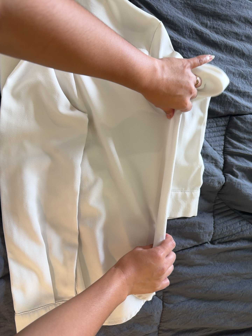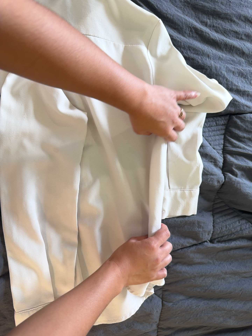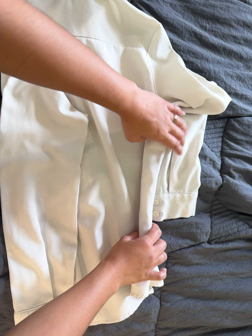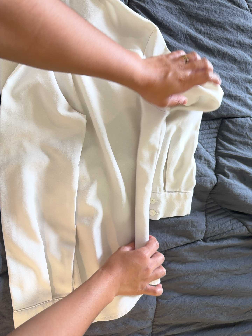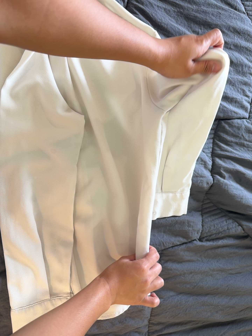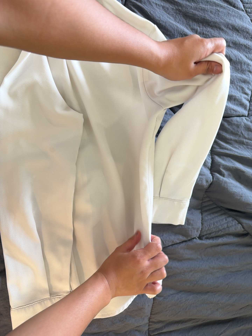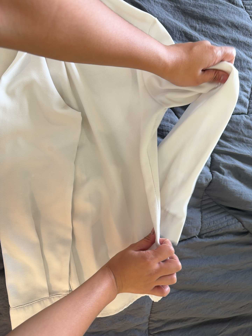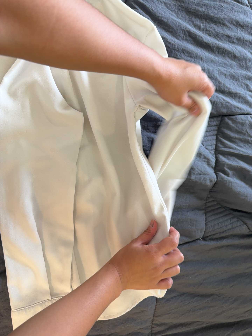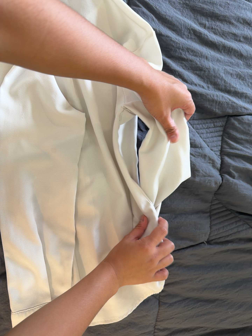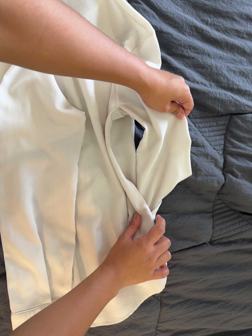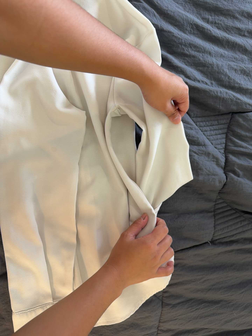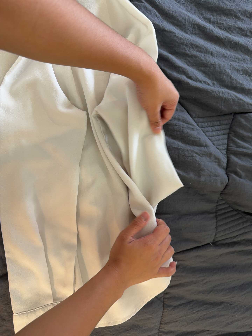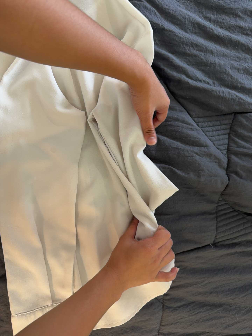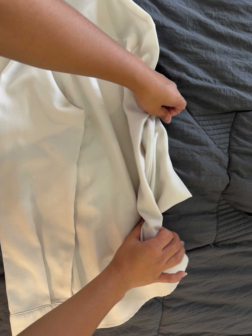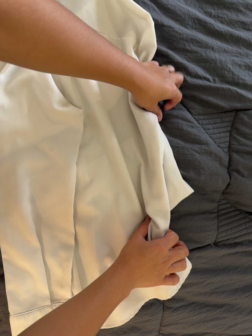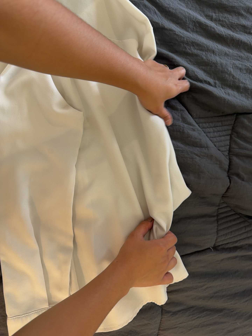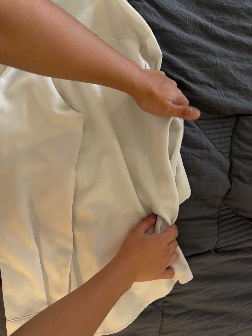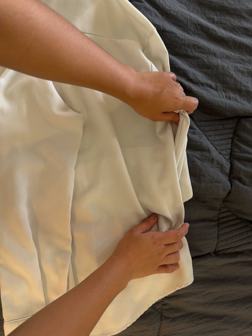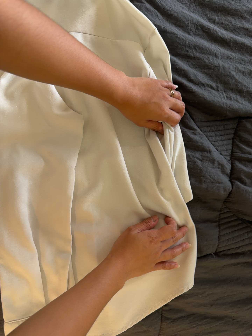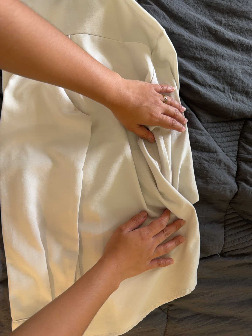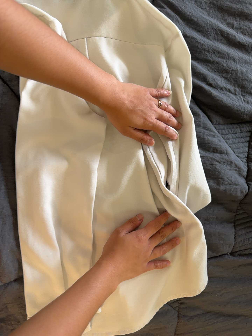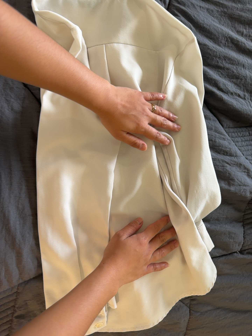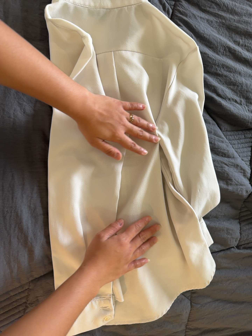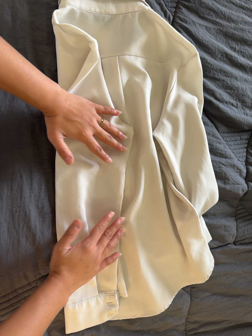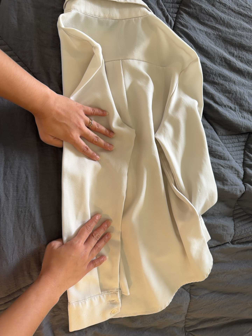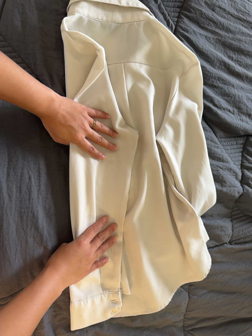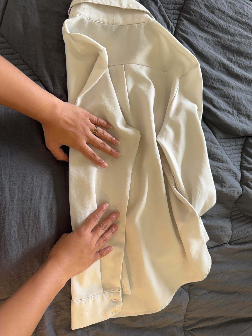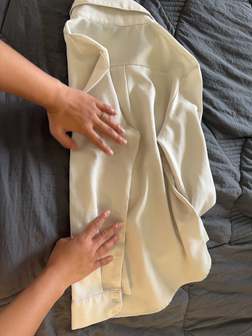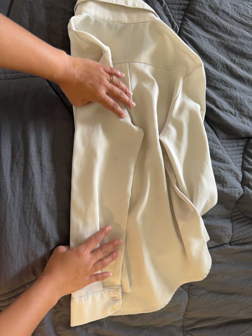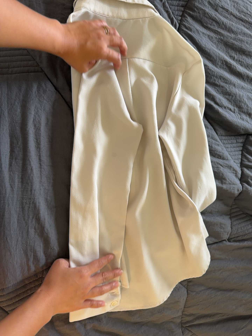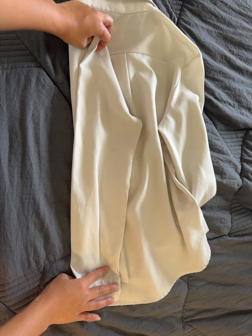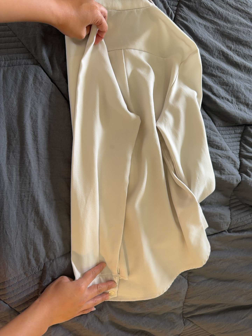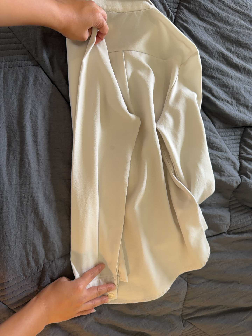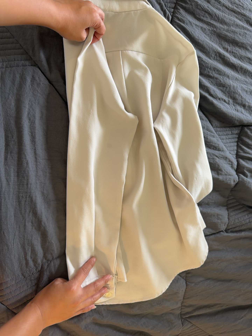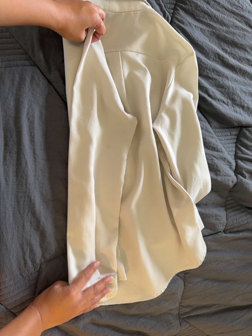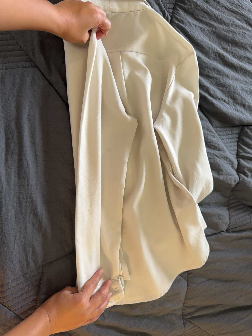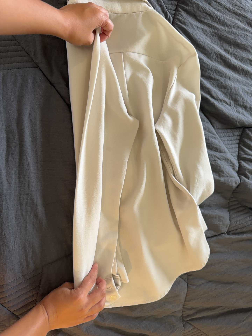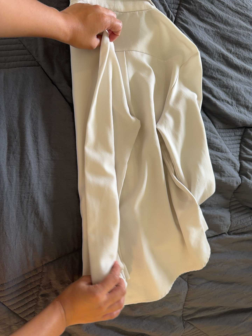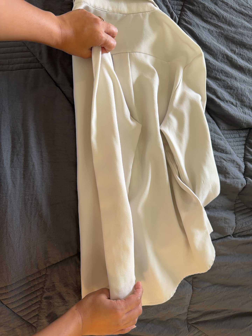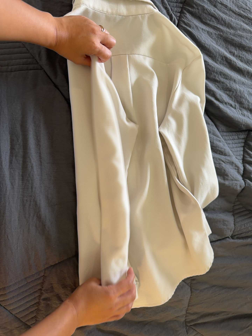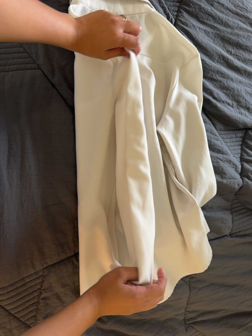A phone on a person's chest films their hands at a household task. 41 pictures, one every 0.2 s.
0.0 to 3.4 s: The camera shifts only a little, or ends up much as it began.
3.4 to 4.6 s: The camera travels to its left and backward, about 14 cm.
4.6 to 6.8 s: The camera shifts only a little, or ends up much as it began.
6.8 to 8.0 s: The camera keeps its place and its aim.
The film runs backward here.
